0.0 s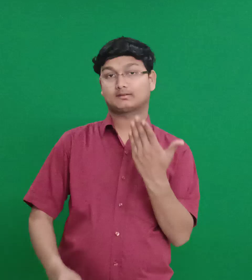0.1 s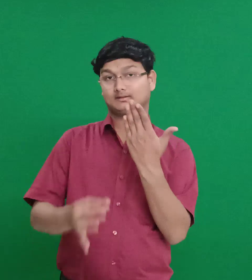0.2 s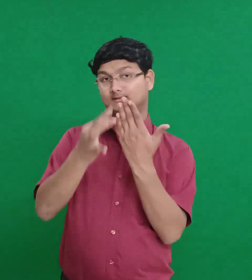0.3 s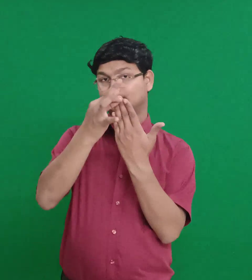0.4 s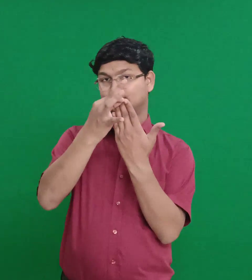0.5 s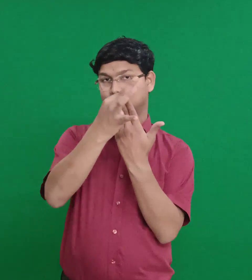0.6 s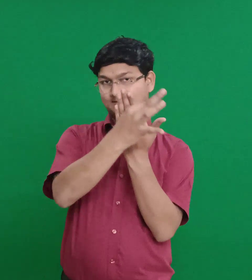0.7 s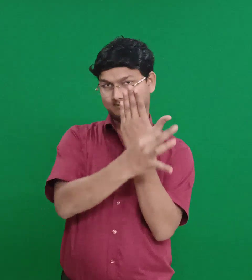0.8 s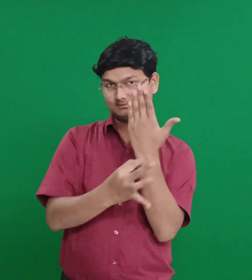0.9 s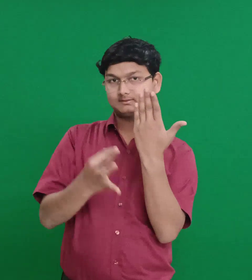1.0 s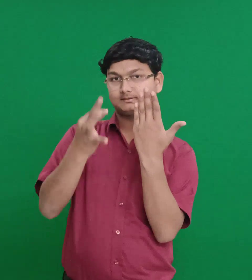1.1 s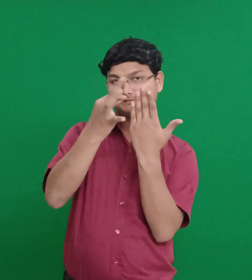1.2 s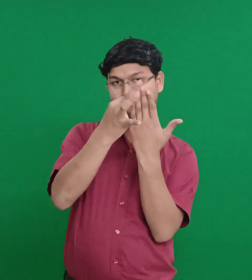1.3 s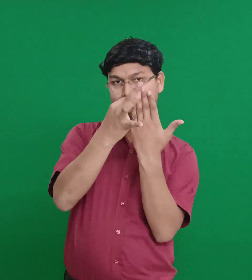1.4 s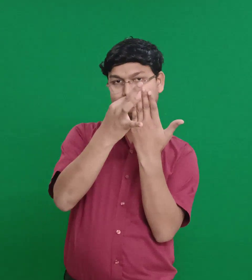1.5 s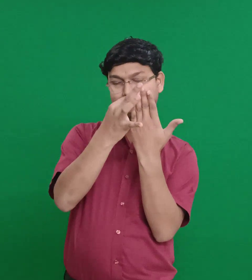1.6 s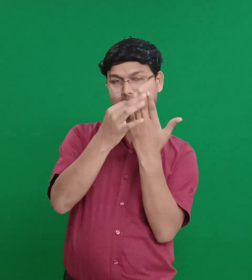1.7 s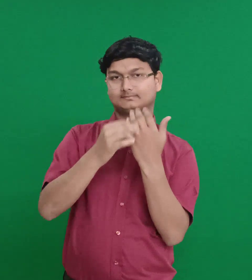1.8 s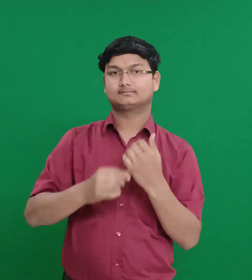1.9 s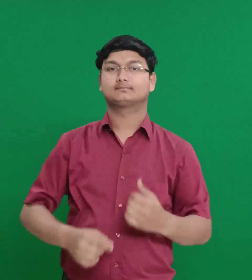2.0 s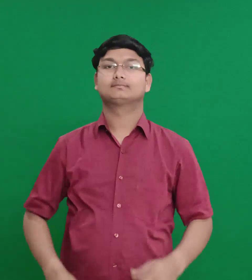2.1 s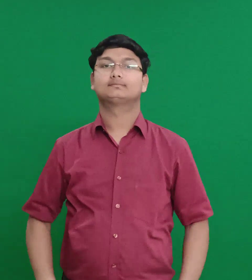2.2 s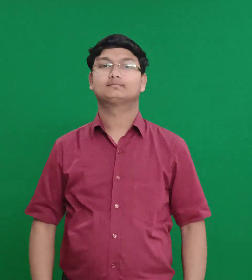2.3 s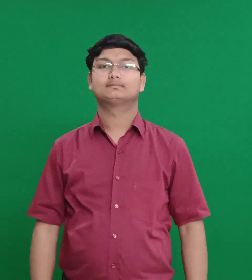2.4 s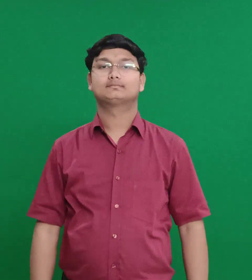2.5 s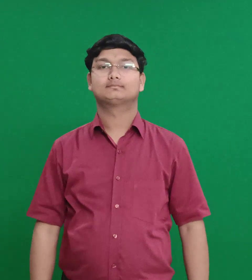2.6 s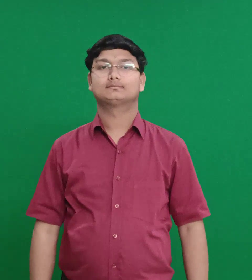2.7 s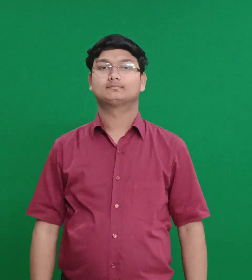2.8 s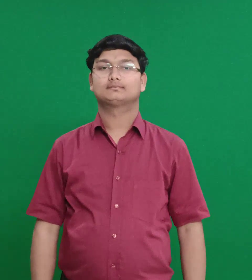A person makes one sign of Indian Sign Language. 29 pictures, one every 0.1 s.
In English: place- susa
